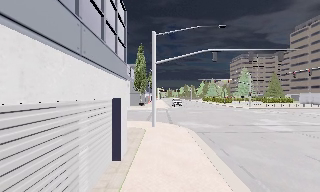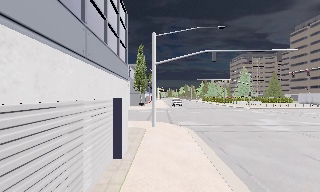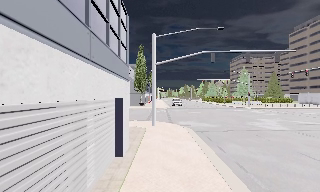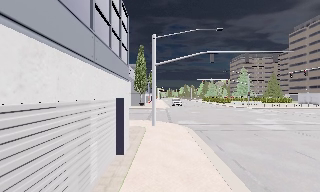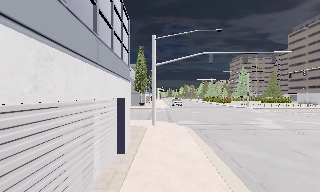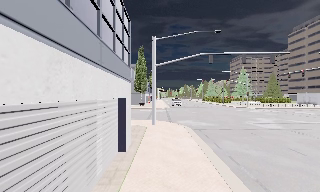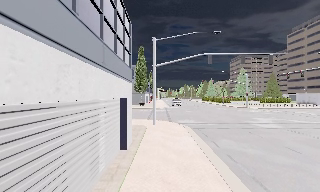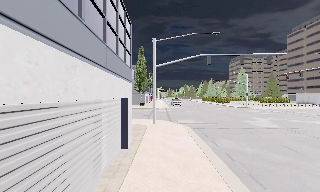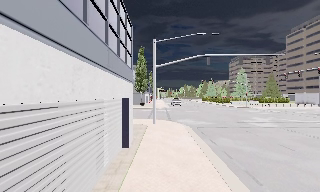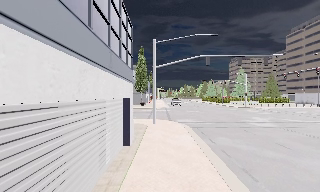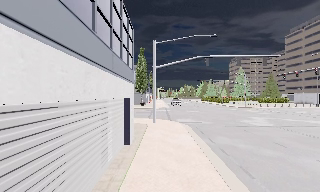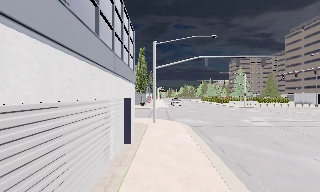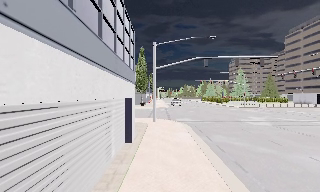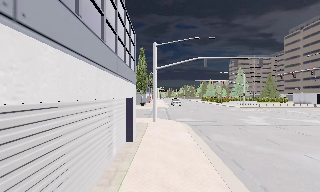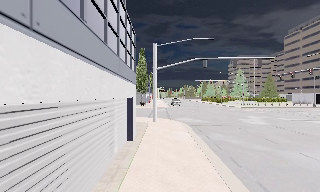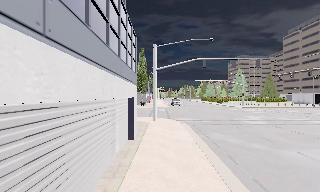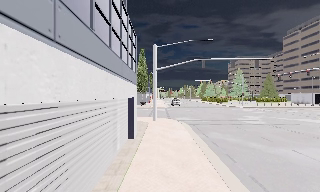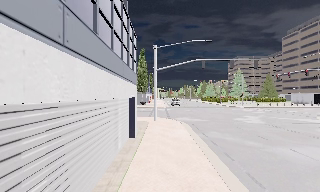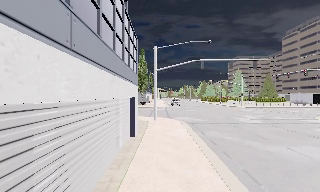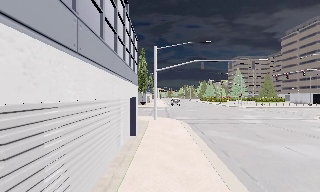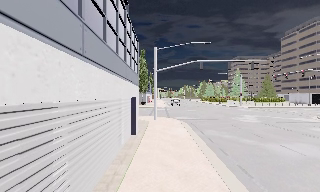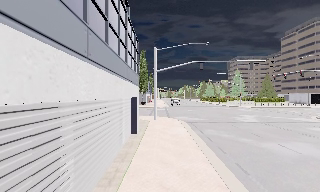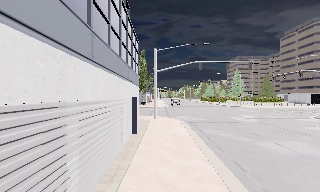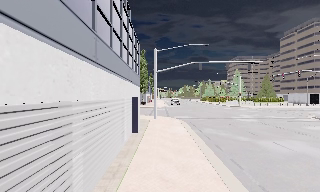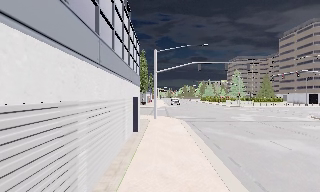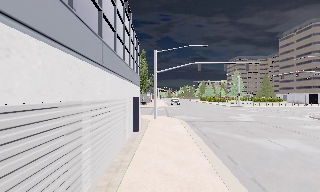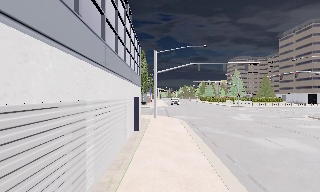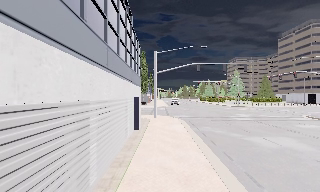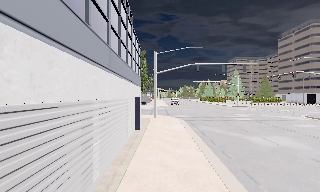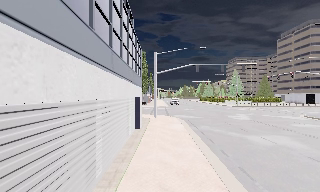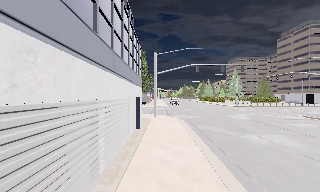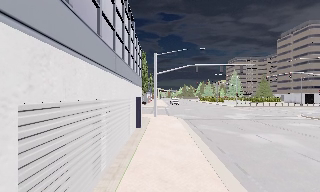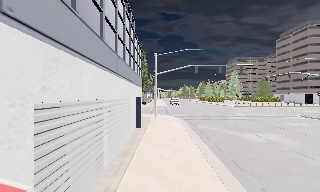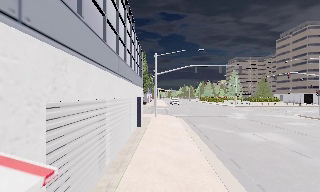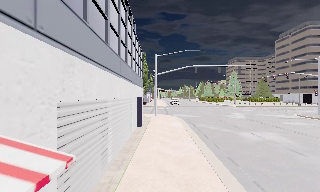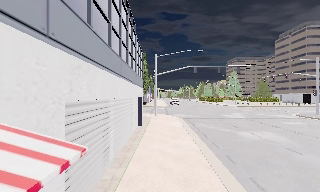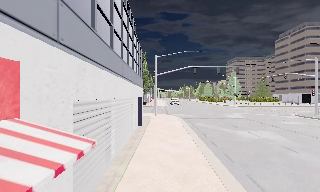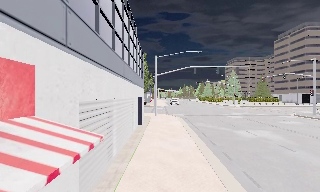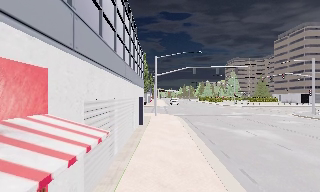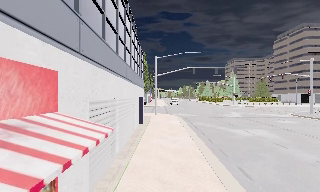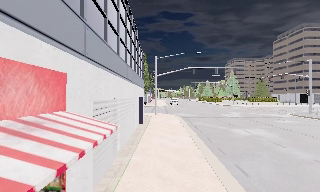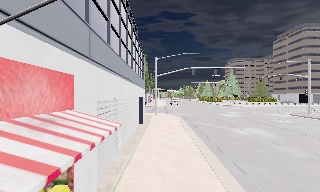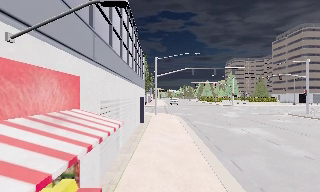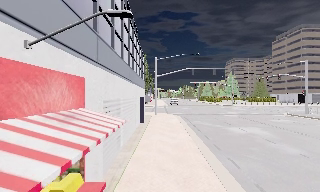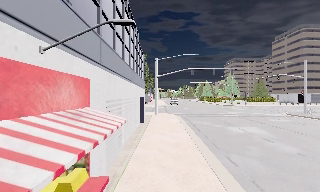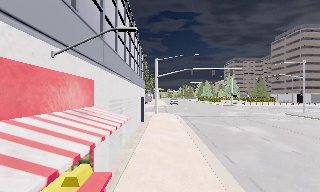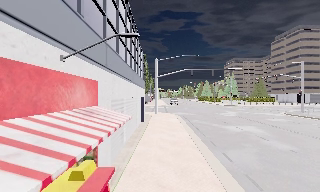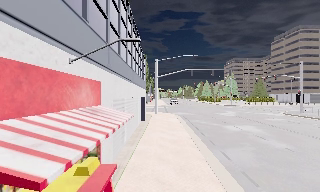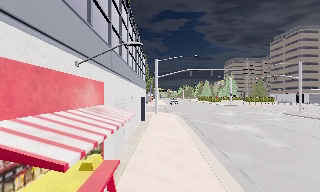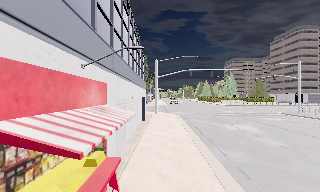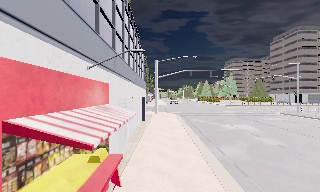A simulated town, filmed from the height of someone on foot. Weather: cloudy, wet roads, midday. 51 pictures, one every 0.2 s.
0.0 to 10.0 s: The camera travels backward, about 10 m, so what stands in front gets smaller.
The film runs backward here.
